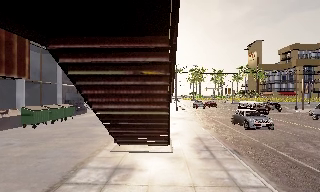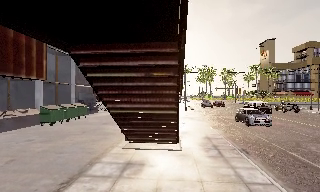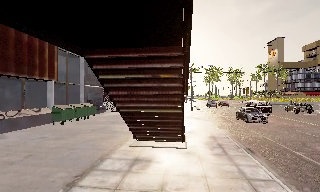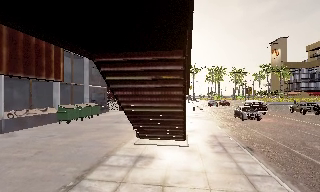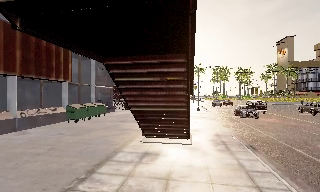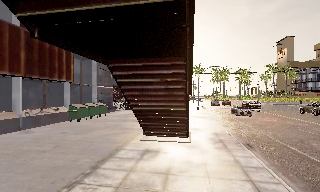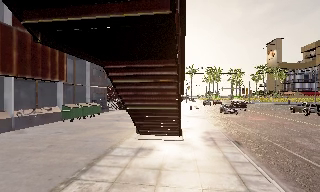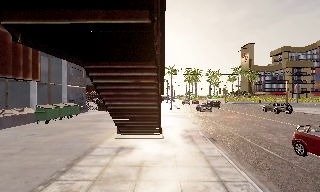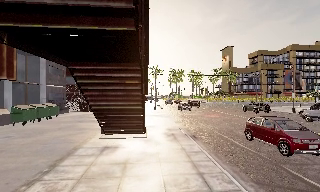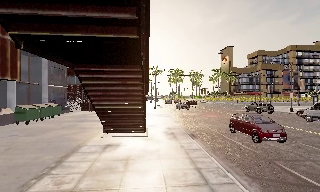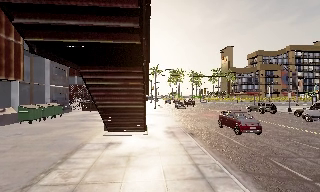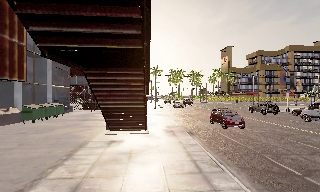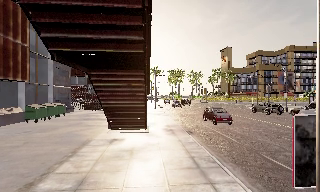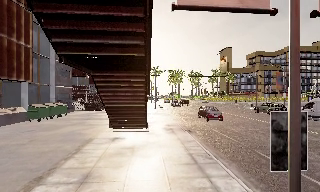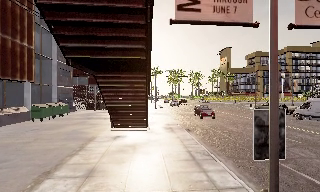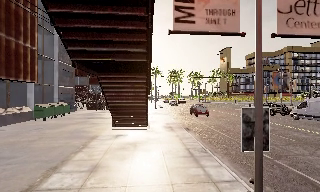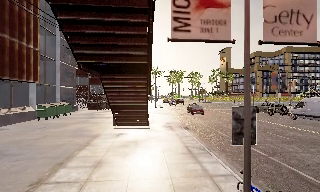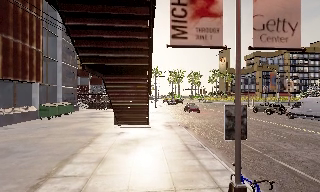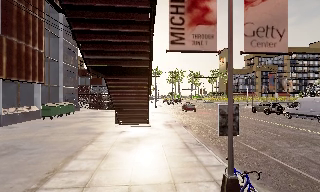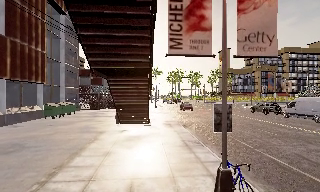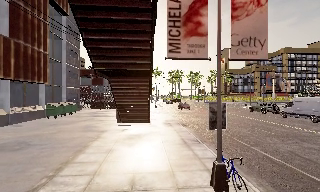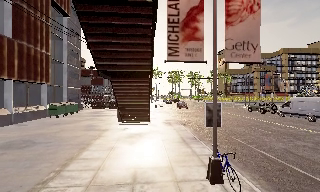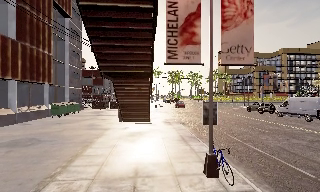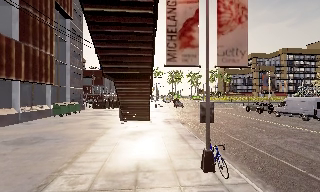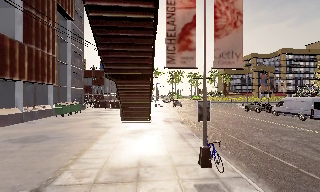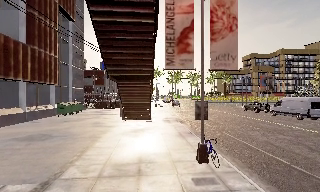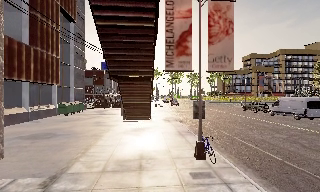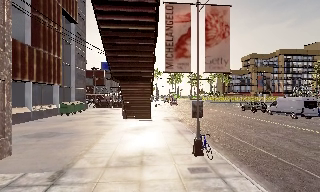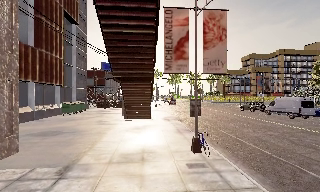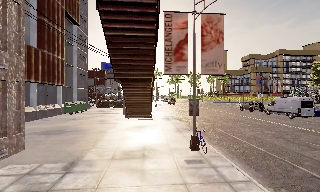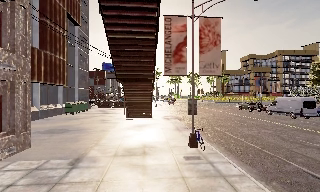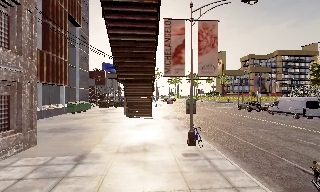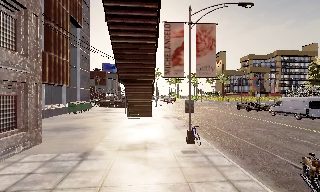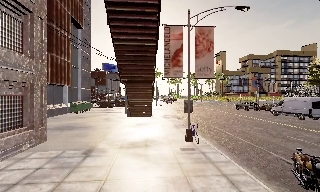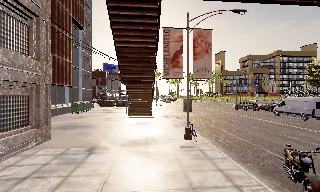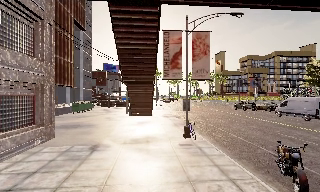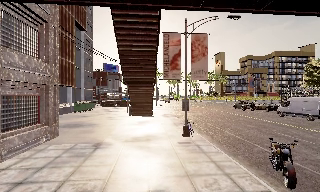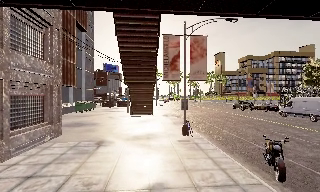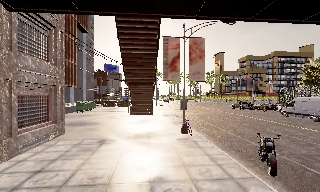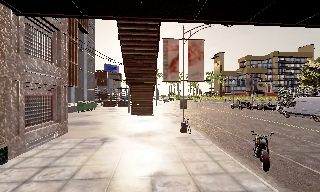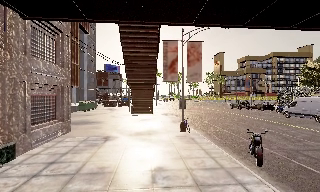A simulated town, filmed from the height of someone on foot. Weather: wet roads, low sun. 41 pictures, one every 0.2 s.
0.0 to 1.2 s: The camera travels backward, about 2 m, so what stands in front gets smaller.
1.2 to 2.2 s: The scene slides to the left, as the camera pans about 15 degrees to its right. It travels backward, about 1.5 m, so what stands in front gets smaller.
2.2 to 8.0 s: The camera travels backward, about 10 m, so what stands in front gets smaller.
The film runs backward here.
